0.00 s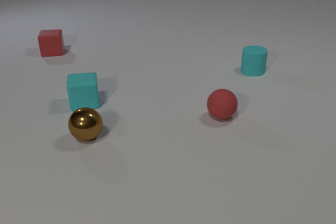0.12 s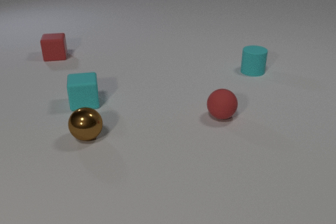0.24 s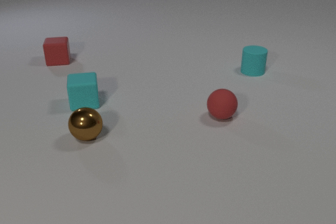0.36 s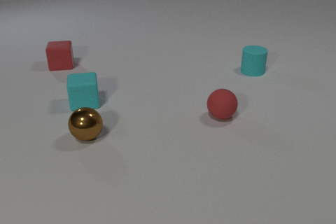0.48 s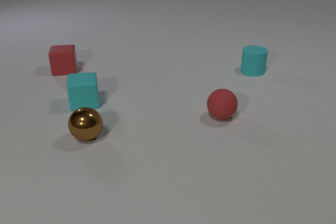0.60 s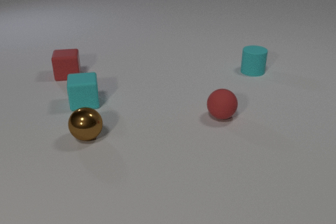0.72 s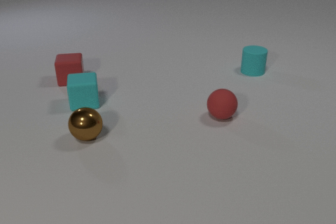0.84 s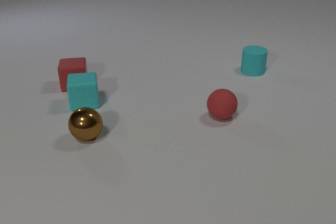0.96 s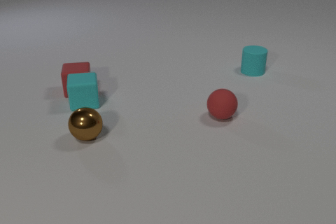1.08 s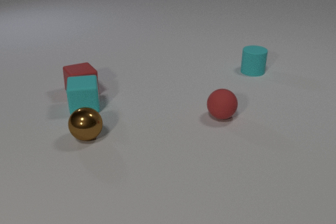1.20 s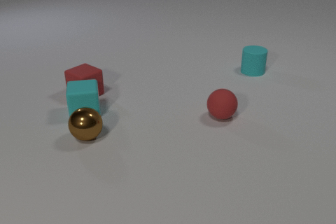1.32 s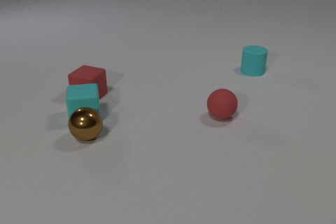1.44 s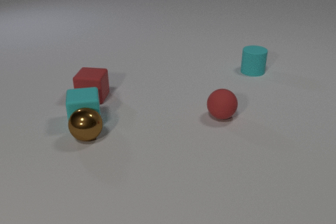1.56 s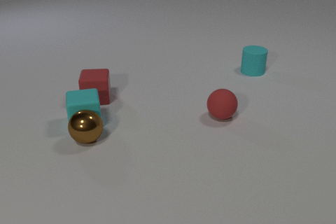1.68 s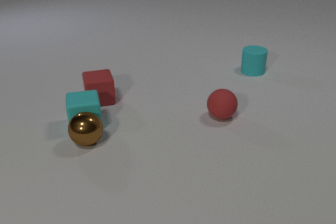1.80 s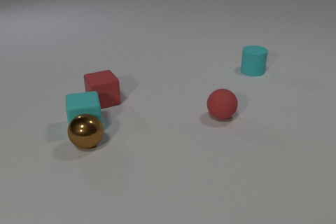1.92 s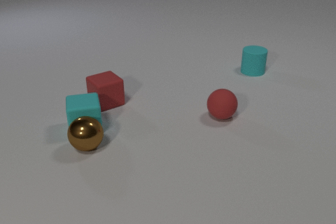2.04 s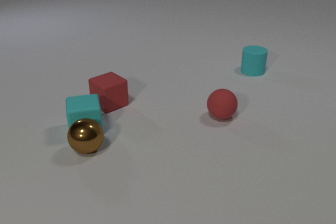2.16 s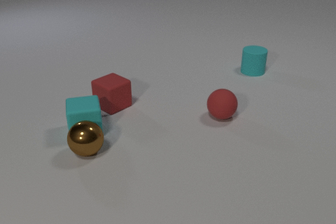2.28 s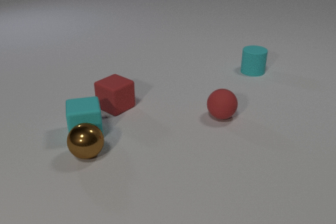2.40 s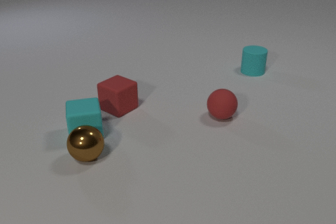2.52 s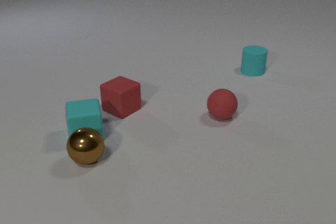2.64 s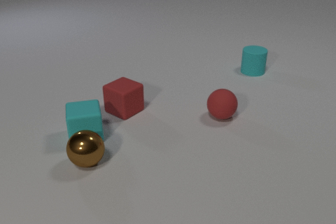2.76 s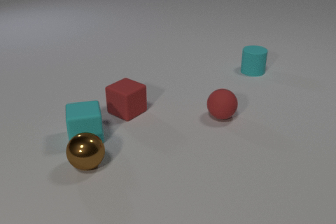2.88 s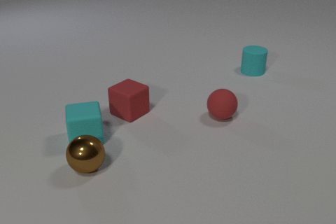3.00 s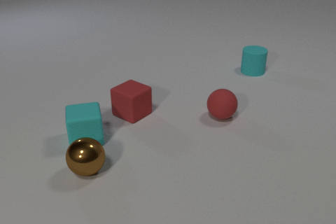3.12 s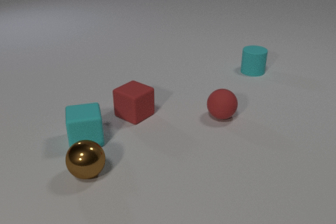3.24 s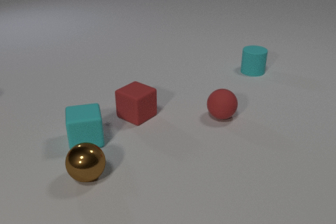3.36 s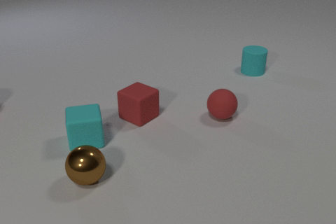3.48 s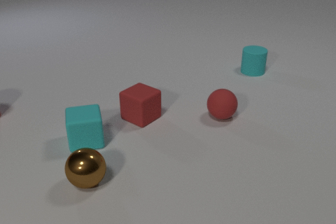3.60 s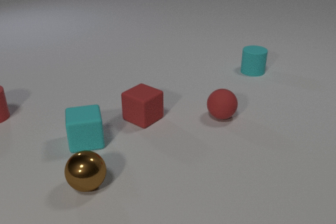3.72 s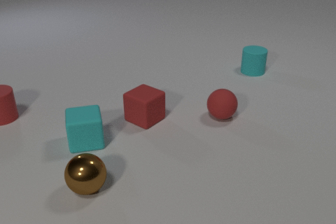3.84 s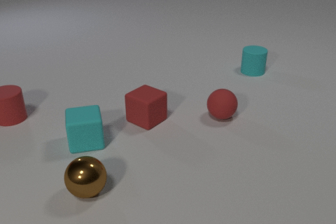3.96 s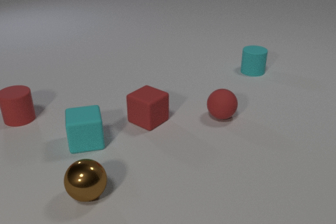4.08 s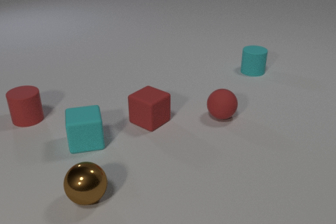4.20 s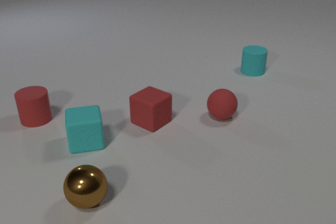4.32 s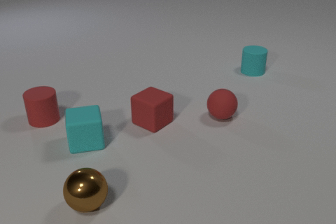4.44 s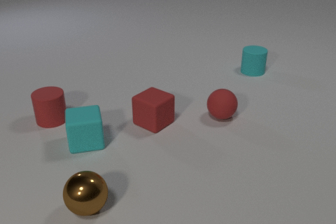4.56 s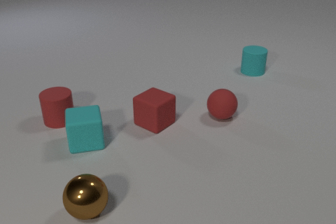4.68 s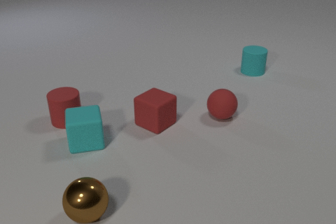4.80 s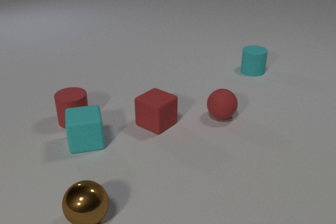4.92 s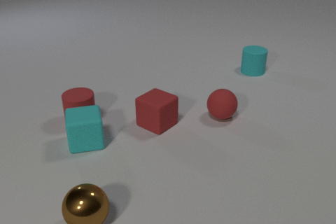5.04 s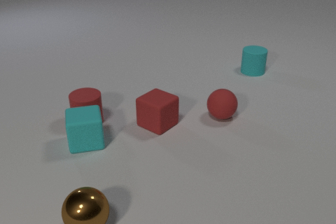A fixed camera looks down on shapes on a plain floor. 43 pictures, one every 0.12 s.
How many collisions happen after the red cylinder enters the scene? 0.
How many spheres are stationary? 1.
What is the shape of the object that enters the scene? cylinder.
0.00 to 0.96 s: The red rubber cube slides toward the camera. The red rubber cube and the cyan rubber cube collide.
0.96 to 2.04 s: The red rubber cube slides toward the camera and to the right, spins counterclockwise seen from above by about 120 degrees, its near face sliding to the right. The cyan rubber cube slides toward the camera. The brown metal sphere rolls toward the camera. The cyan rubber cube and the brown metal sphere collide.
2.04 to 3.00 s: The red rubber cube slides to the right and toward the camera. The cyan rubber cube slides toward the camera. The brown metal sphere rolls toward the camera.
3.00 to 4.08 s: The red rubber cube slides to the right and toward the camera. The brown metal sphere rolls toward the camera. The red rubber cylinder comes in at the left edge, slides to the right and toward the camera.
4.08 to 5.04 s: The red rubber cube slides to the right and toward the camera. The brown metal sphere rolls toward the camera. The red rubber cylinder slides to the right.
